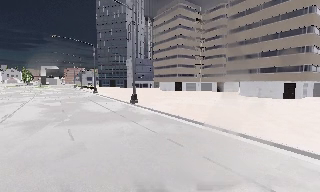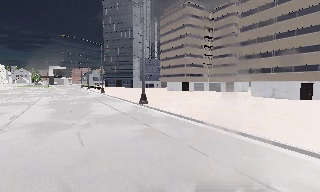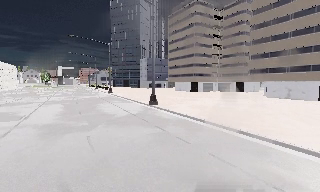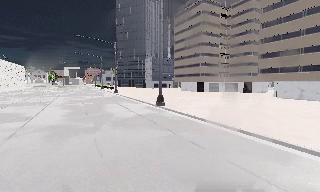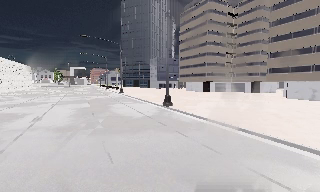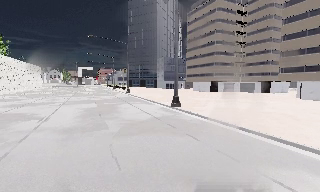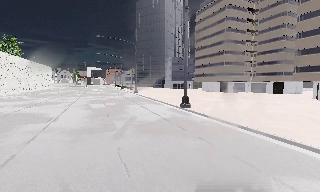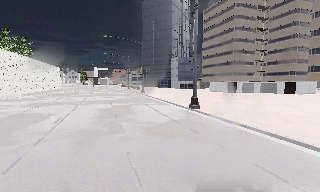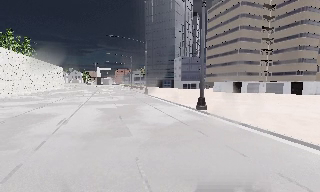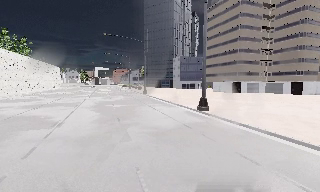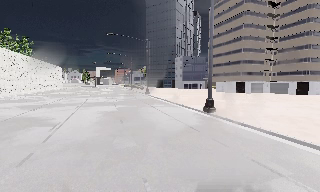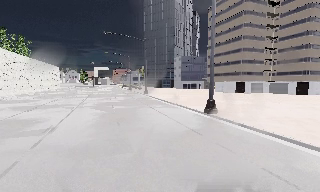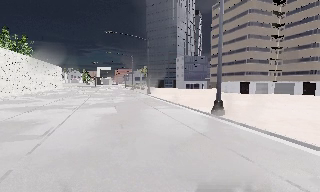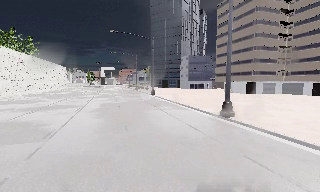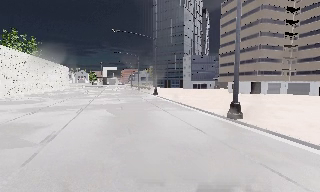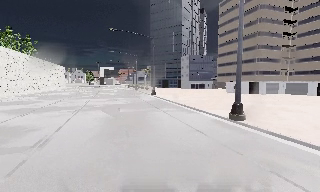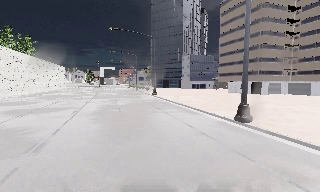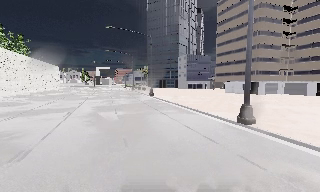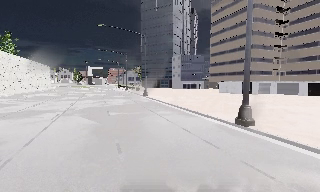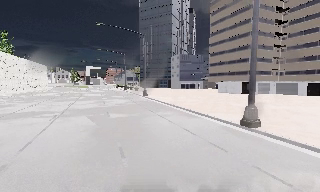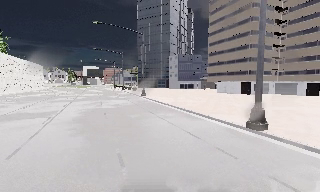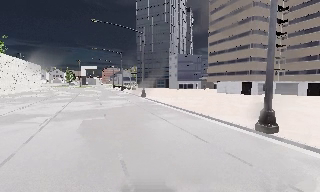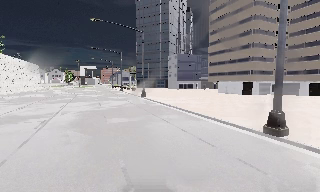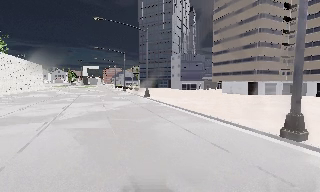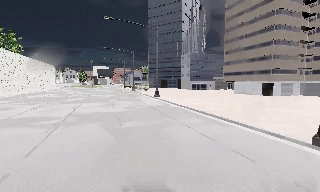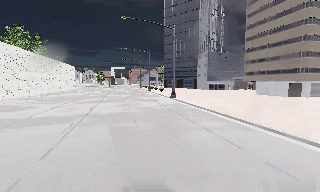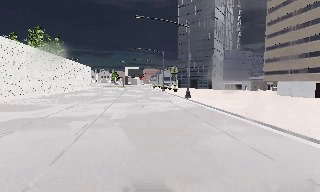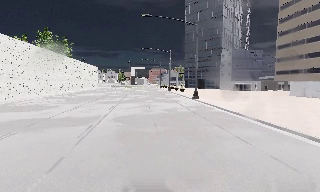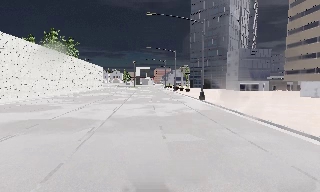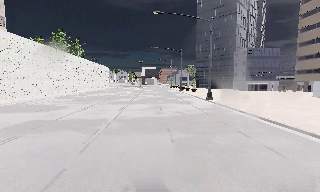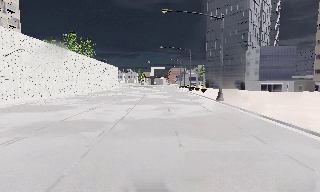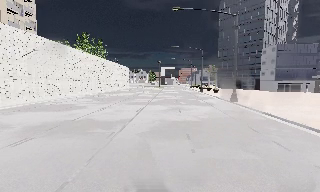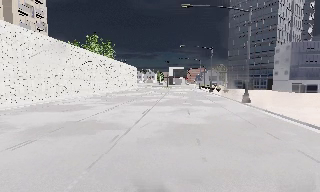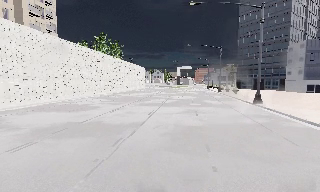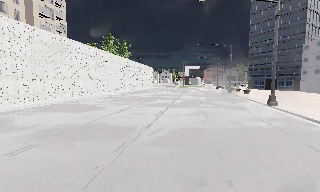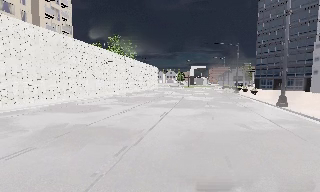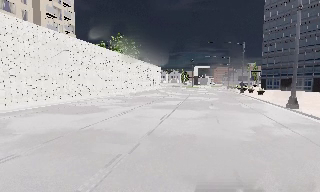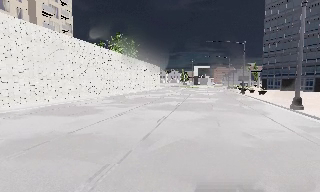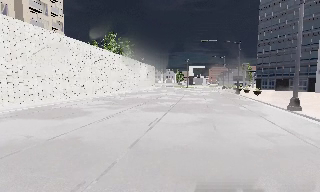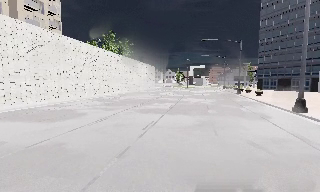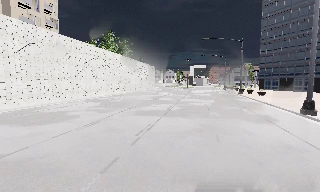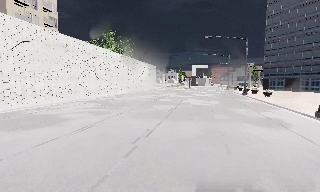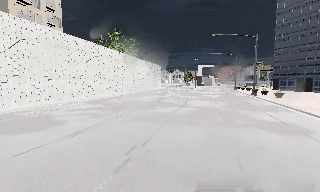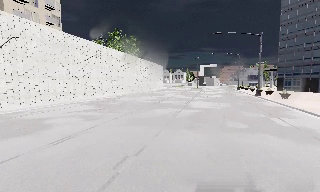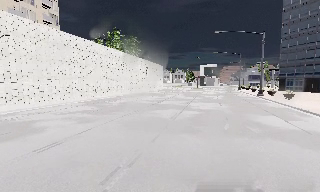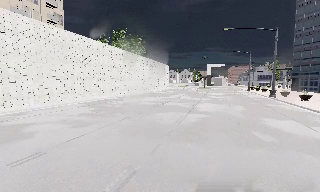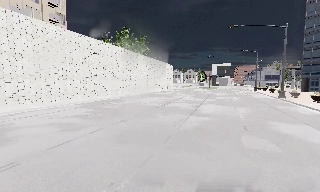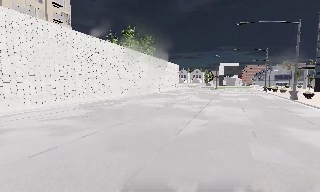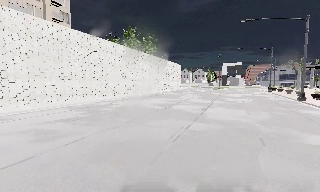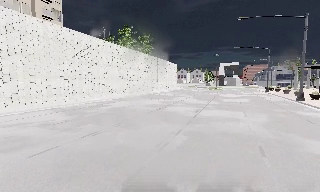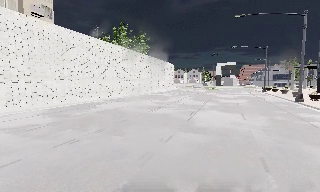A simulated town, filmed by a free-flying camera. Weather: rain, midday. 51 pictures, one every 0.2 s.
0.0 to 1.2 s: The scene slides to the right, as the camera pans about 10 degrees to its left. It travels forward and to its left, about 3.5 m, so what stands in front looms larger. It loses speed.
1.2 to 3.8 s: The camera travels forward, about 7 m, so what stands in front looms larger.
3.8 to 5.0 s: The camera travels forward and to its left, about 3.5 m, so what stands in front looms larger.
5.0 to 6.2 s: The scene slides to the right, as the camera pans about 20 degrees to its left. It travels forward, about 3 m, so what stands in front looms larger.
6.2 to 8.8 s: The camera pans to its left, which is counterclockwise from overhead, by about 15 degrees. It travels forward, about 10 m, so what stands in front looms larger. It gains speed.
8.8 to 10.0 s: The camera travels forward and to its right, about 6 m, so what stands in front looms larger.
The film runs forward here.
